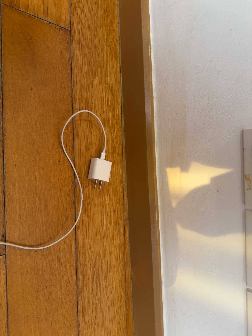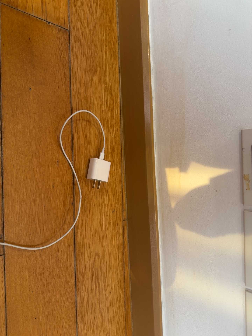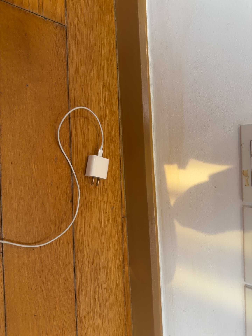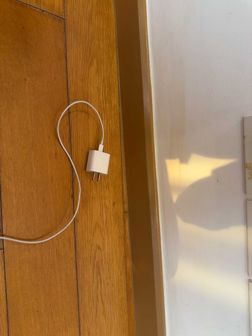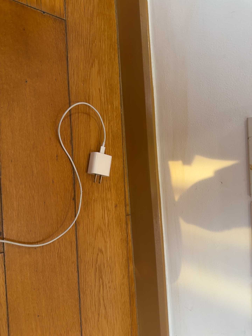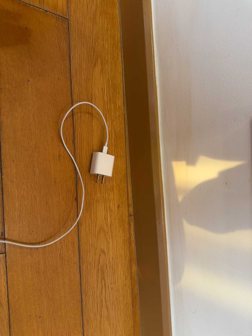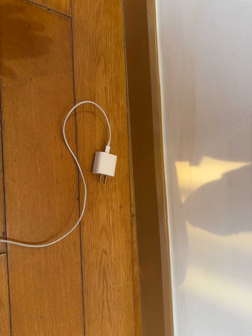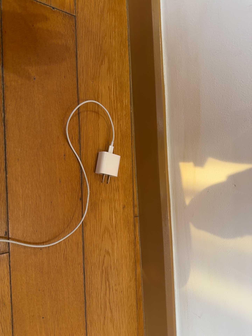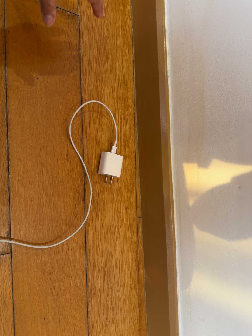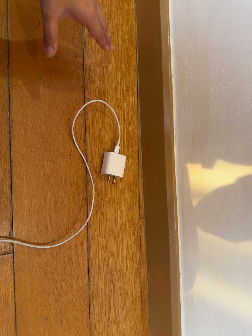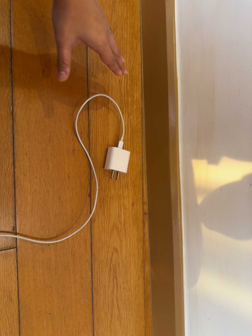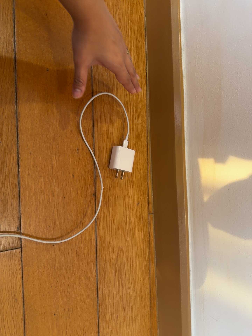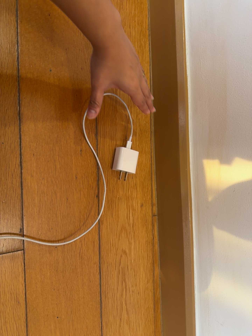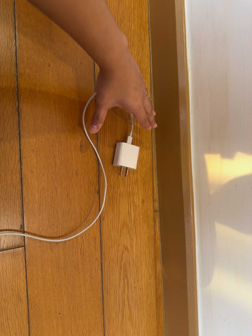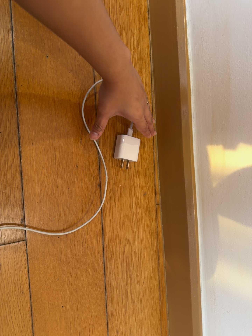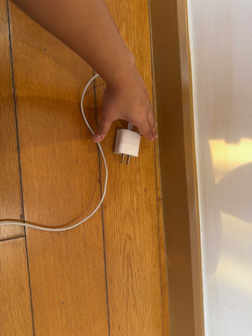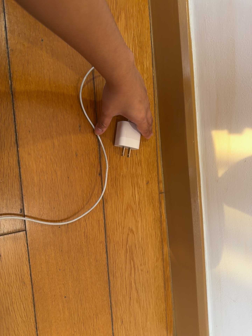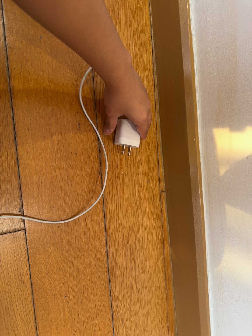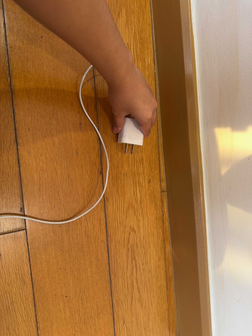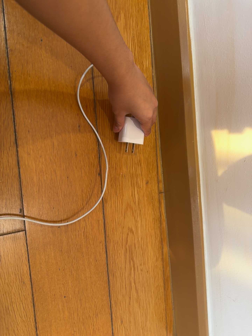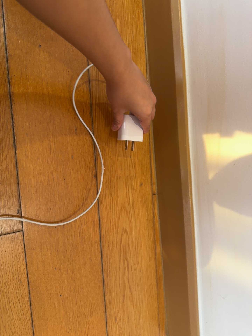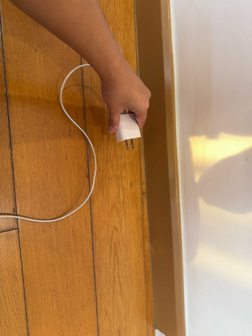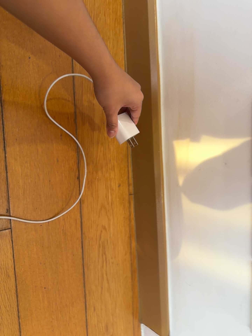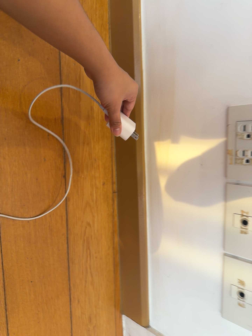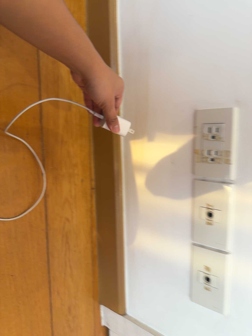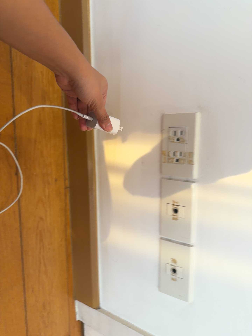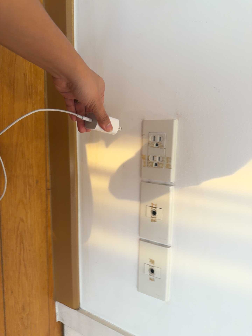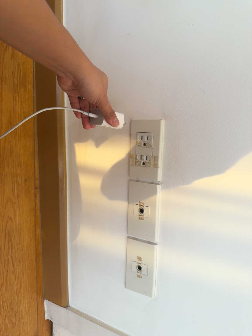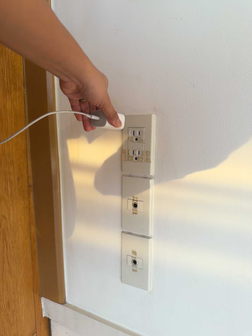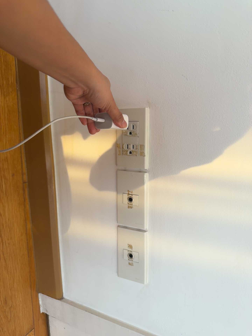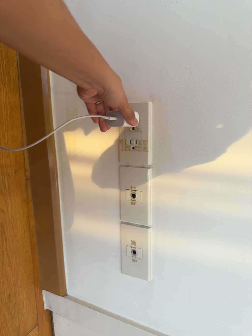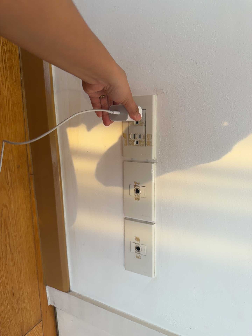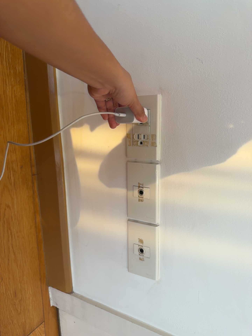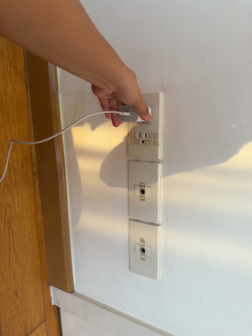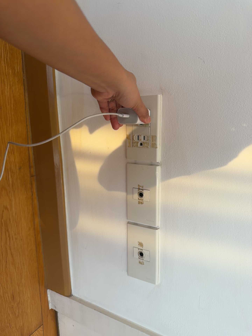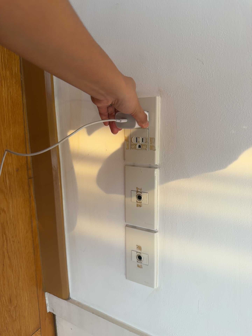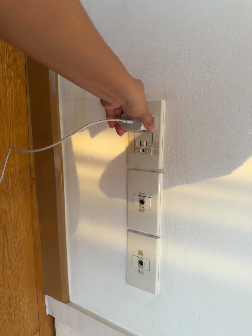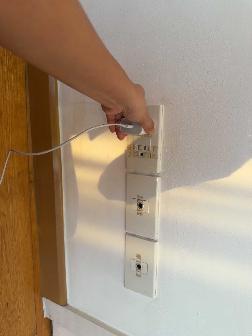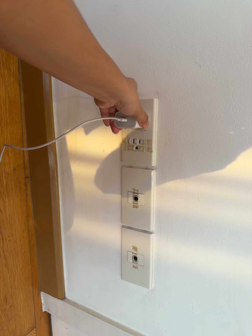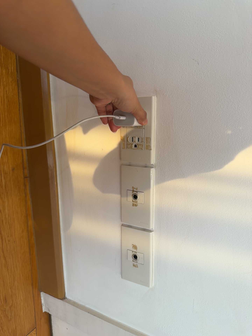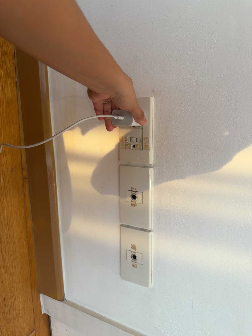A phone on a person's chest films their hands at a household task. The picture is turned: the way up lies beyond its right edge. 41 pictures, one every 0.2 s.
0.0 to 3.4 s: The camera pans to its left by about 10 degrees. It travels forward, about 8 cm, so what stands in front looms larger.
3.4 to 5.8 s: The scene slides to the left, as the camera pans about 30 degrees to its right. It travels backward, about 16 cm.
5.8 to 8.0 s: The camera shifts only a little, or ends up much as it began.
The film runs forward here.
